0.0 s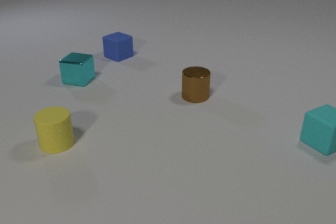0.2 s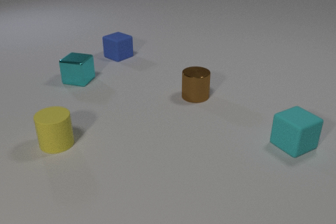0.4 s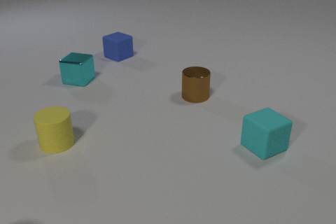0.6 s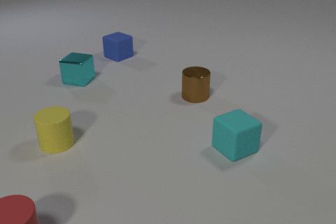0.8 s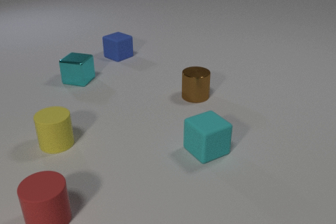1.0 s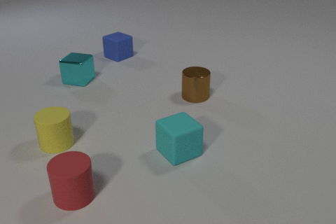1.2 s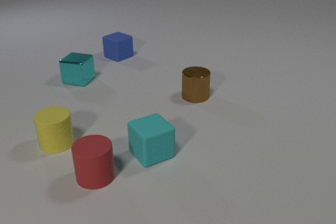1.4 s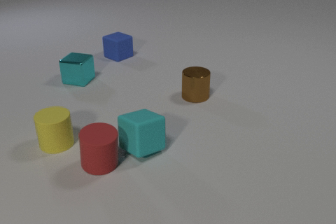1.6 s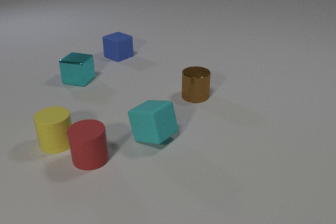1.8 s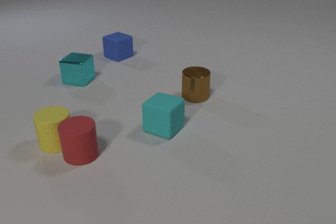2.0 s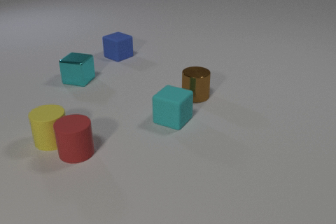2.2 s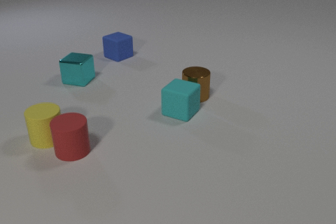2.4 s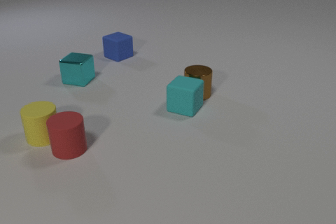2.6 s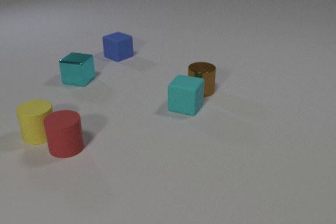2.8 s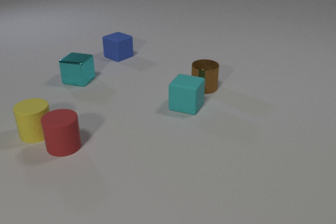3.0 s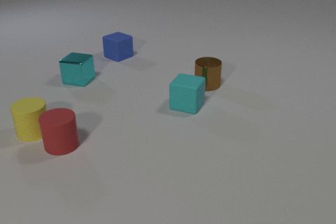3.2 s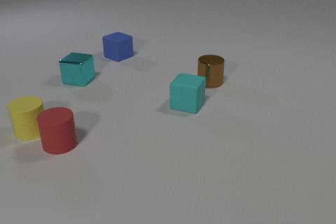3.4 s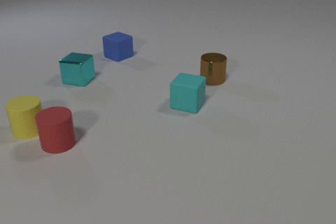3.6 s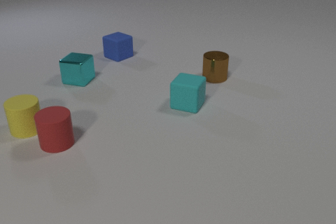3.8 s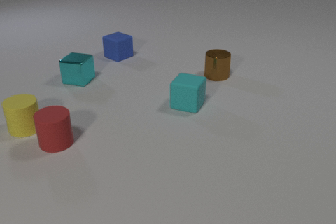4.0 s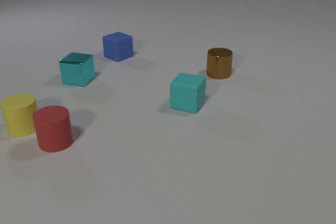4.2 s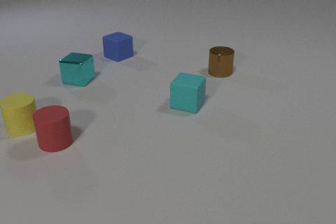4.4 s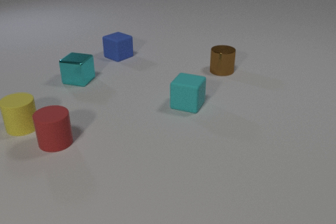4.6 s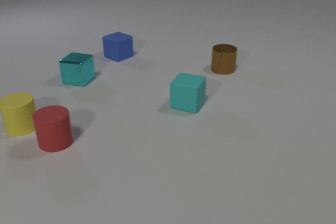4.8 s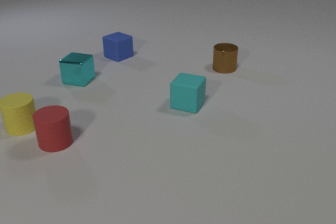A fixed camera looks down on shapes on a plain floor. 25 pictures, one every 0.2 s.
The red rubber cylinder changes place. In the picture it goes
away from the camera.
The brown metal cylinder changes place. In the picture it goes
away from the camera.
0.0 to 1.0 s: The red rubber cylinder comes in at the bottom edge, slides to the right and away from the camera. The cyan rubber cube slides to the left.
1.0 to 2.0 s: The red rubber cylinder slides away from the camera. The cyan rubber cube slides away from the camera, spins counterclockwise seen from above by about 30 degrees, its near face sliding to the right. The red rubber cylinder and the cyan rubber cube collide. The red rubber cylinder and the yellow rubber cylinder collide.
2.0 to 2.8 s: The red rubber cylinder slides away from the camera and to the left. The cyan rubber cube slides away from the camera and to the right. The yellow rubber cylinder slides away from the camera and to the left. The brown metal cylinder slides away from the camera and to the right. The cyan rubber cube and the brown metal cylinder collide.
2.8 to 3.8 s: The red rubber cylinder slides away from the camera and to the left. The yellow rubber cylinder slides away from the camera and to the left. The brown metal cylinder slides away from the camera and to the right.
3.8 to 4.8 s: The brown metal cylinder slides away from the camera.
How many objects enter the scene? 1.
How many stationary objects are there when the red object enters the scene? 4.
Are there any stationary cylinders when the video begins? yes.
